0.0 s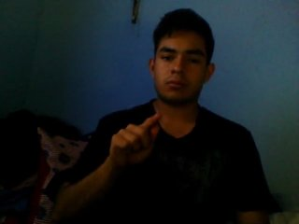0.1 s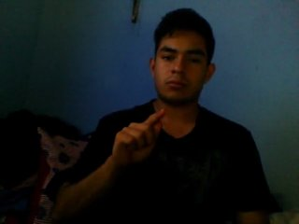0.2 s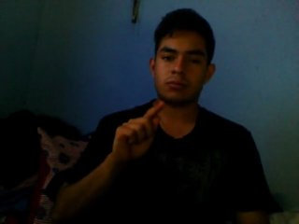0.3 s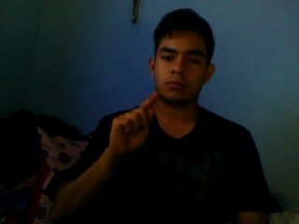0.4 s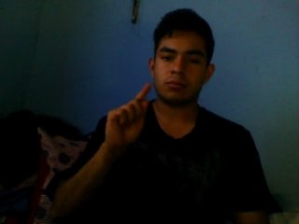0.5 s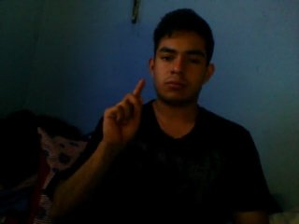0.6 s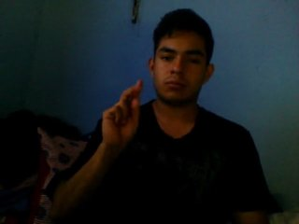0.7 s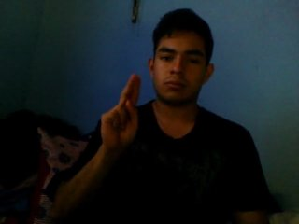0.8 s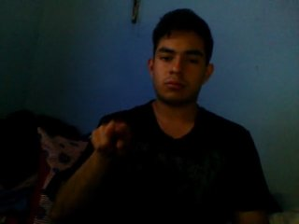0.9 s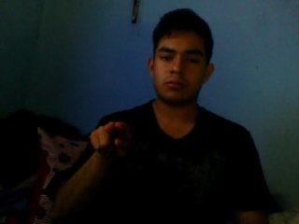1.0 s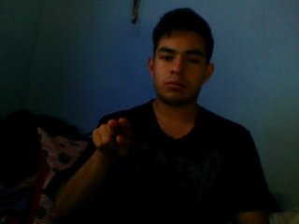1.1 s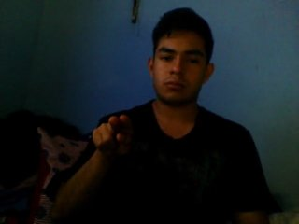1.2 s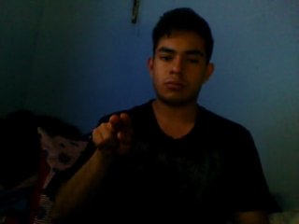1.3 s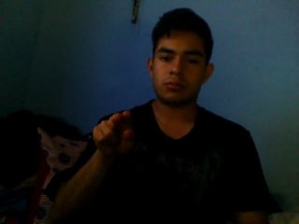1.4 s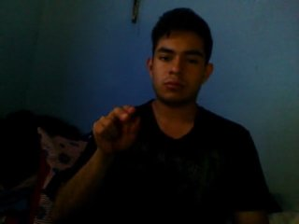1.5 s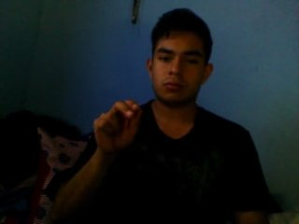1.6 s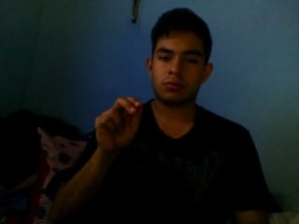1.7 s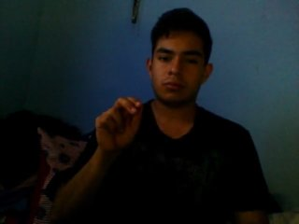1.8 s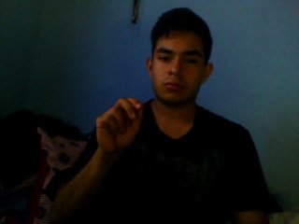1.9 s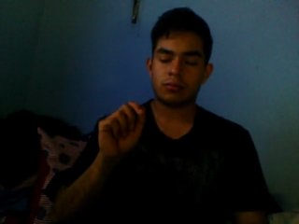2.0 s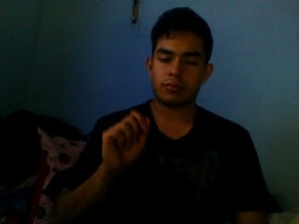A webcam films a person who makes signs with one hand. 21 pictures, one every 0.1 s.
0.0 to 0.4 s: Pointing with one finger.
0.5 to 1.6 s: Click with two fingers.
1.7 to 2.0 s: Non-gesture.
